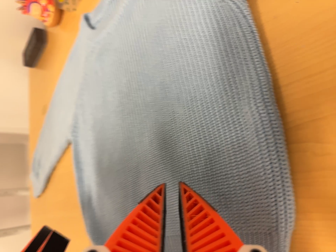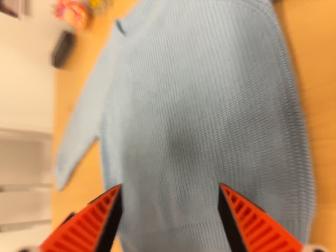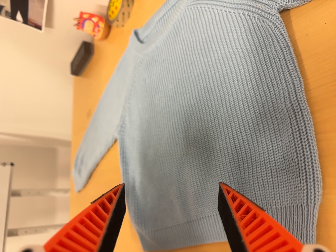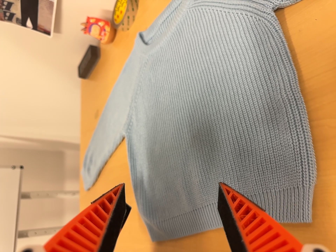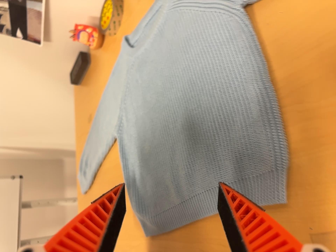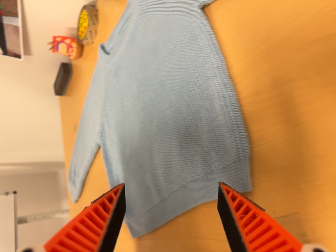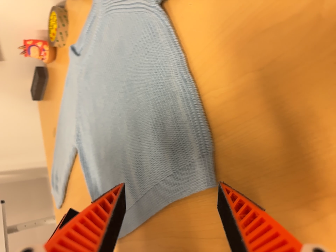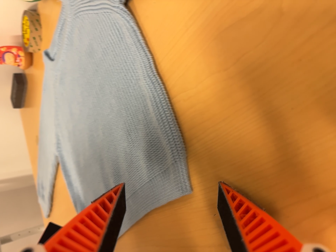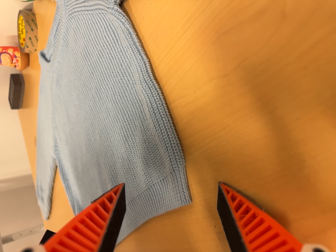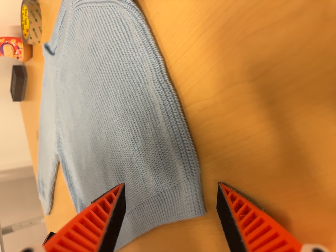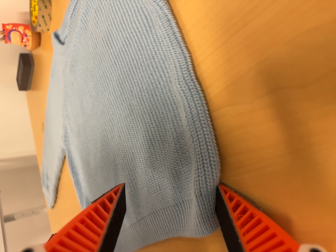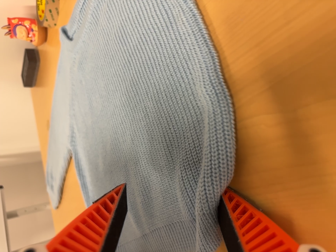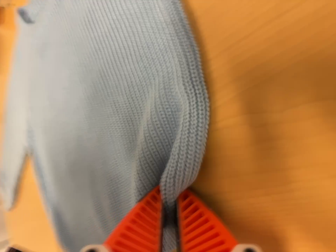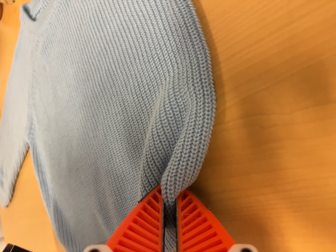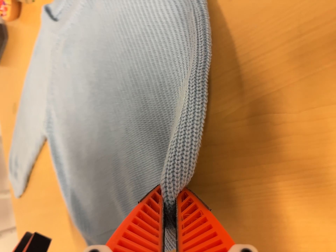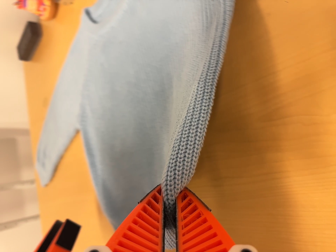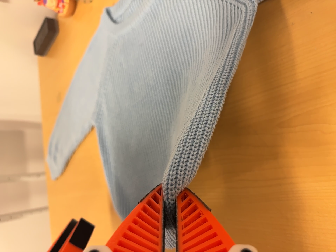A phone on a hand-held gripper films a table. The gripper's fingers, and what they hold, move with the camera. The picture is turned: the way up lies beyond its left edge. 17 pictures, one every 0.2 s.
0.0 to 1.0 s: The camera travels backward and toward the bottom of its view, about 12 cm, so what stands in front gets smaller.
1.0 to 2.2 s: The camera travels forward and toward the top of its view, about 10 cm, so what stands in front looms larger.
2.2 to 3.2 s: The camera travels to its left and backward, about 10 cm. It rolls about its line of sight by about 10 degrees, and the scene rotates clockwise.
The film runs forward here.
